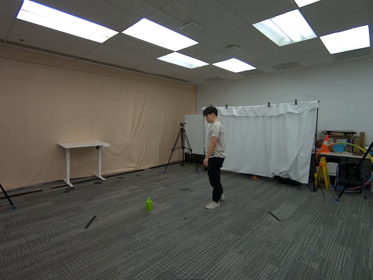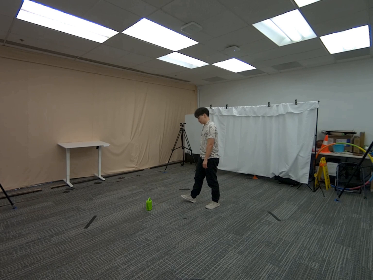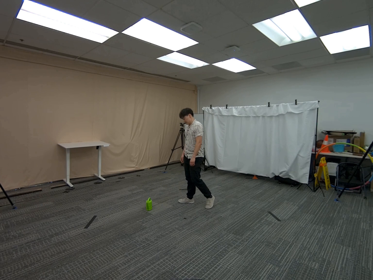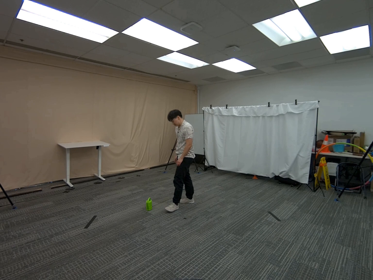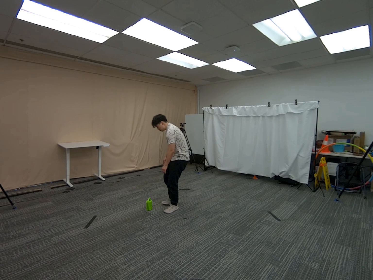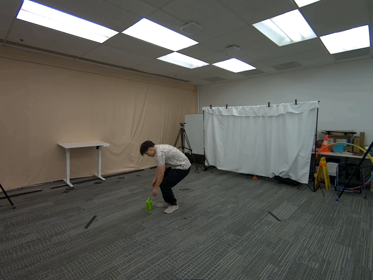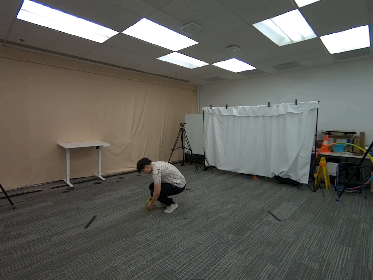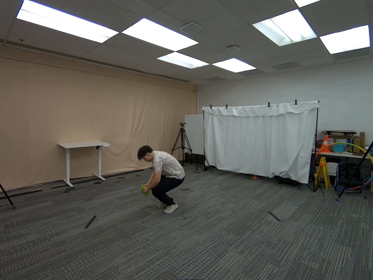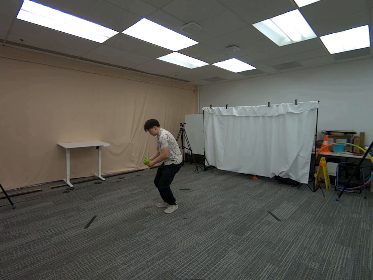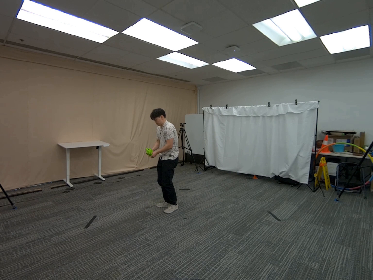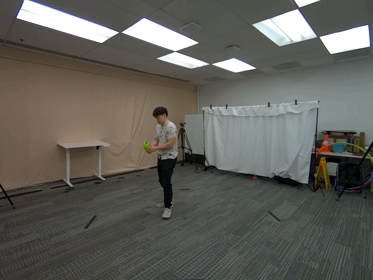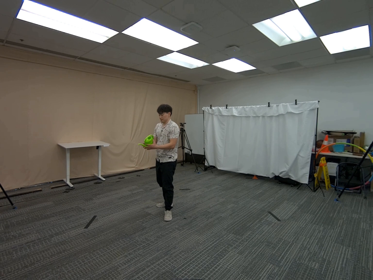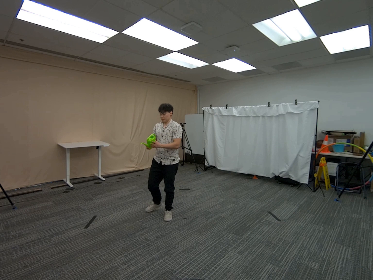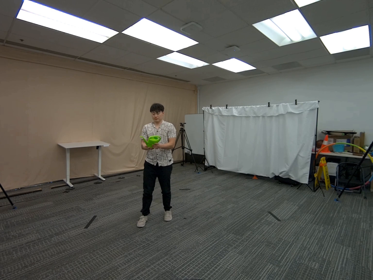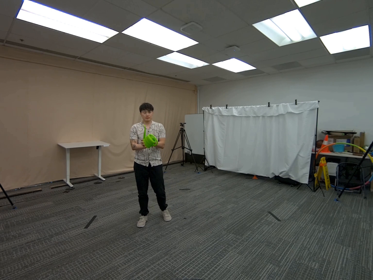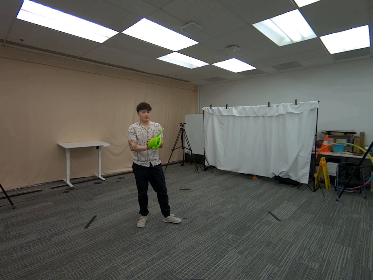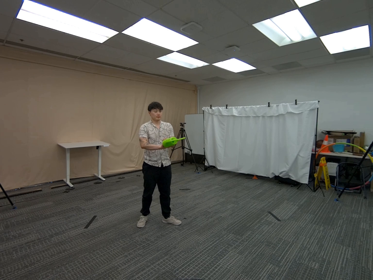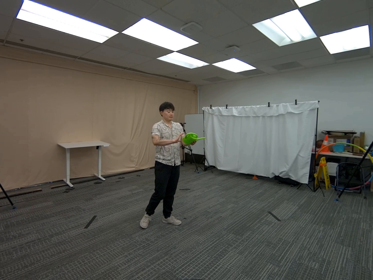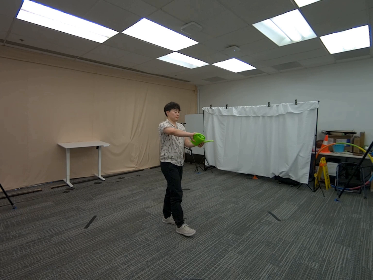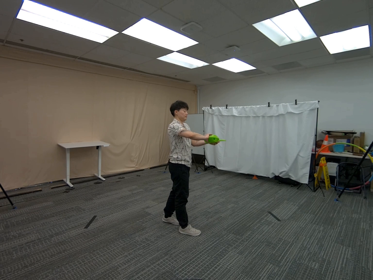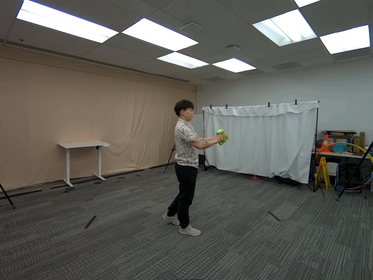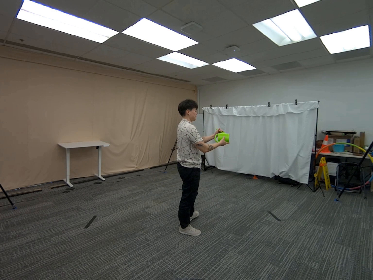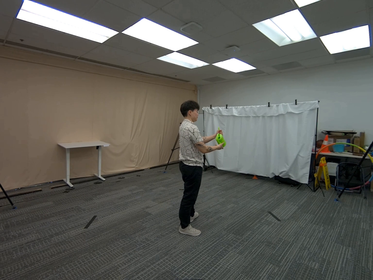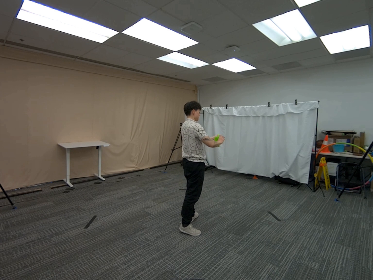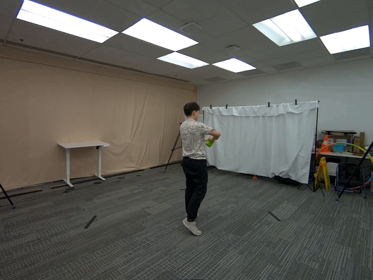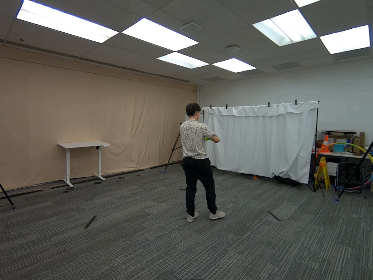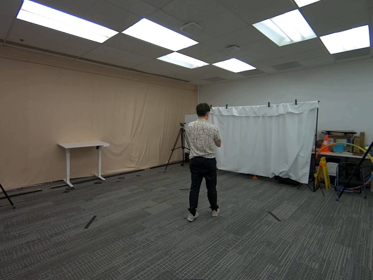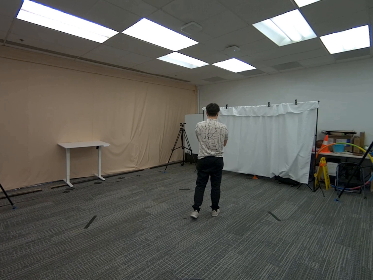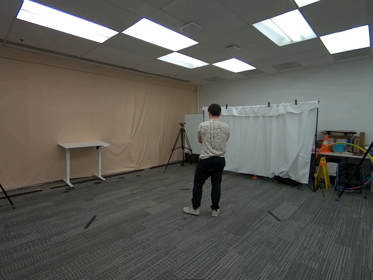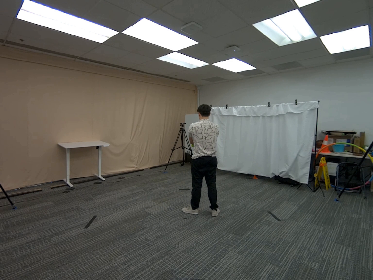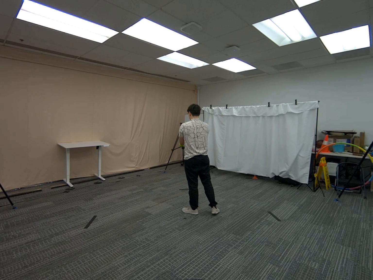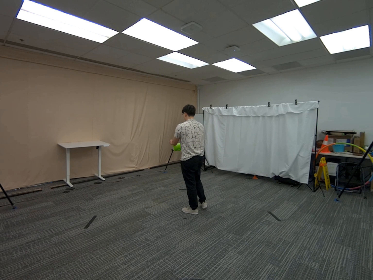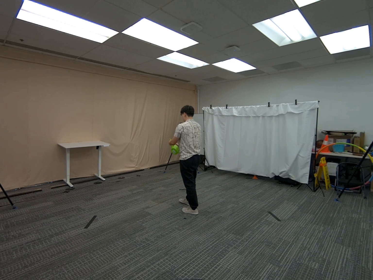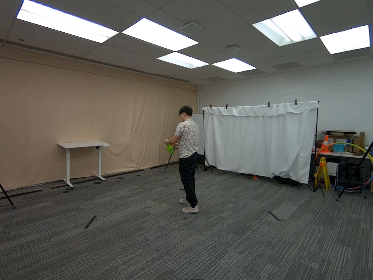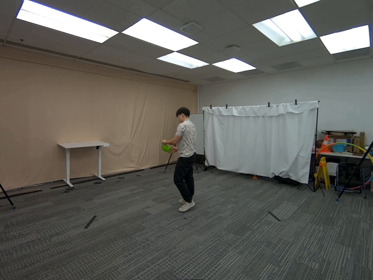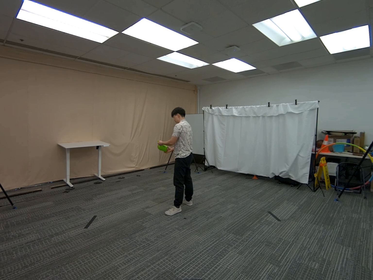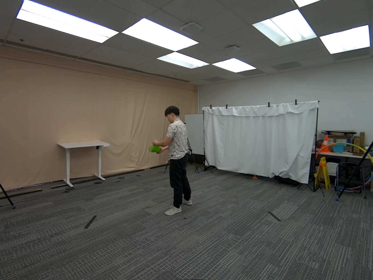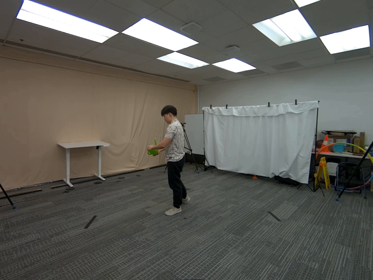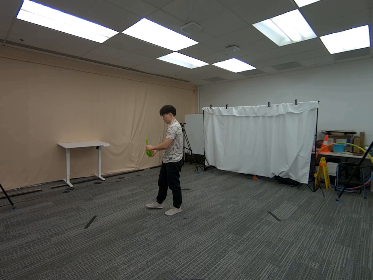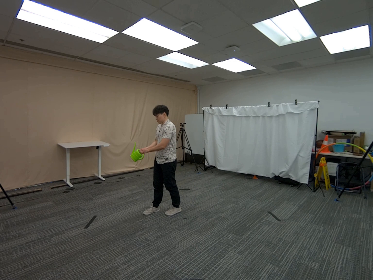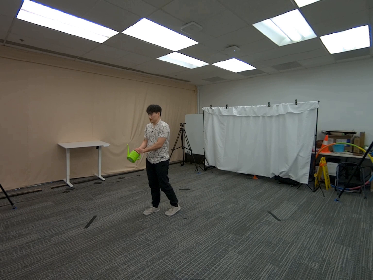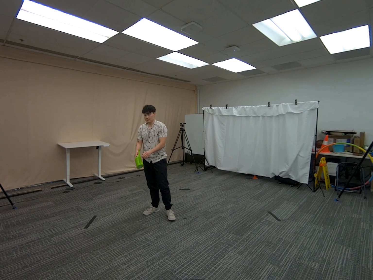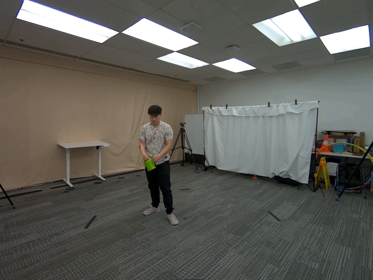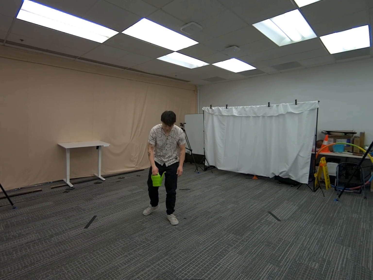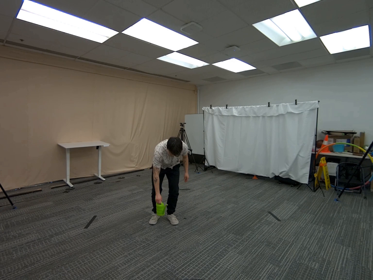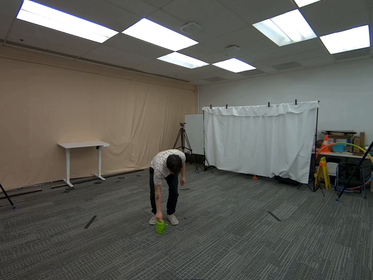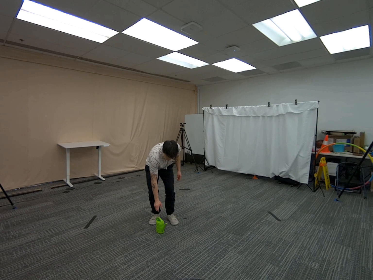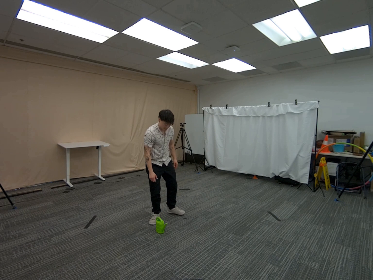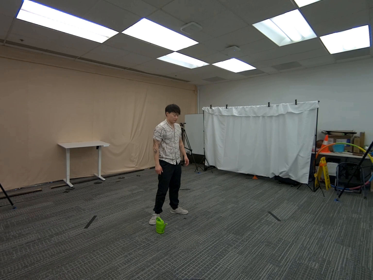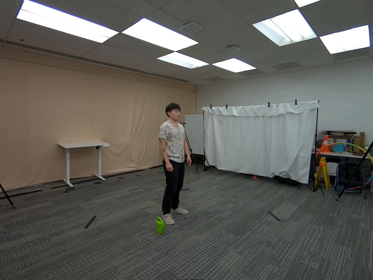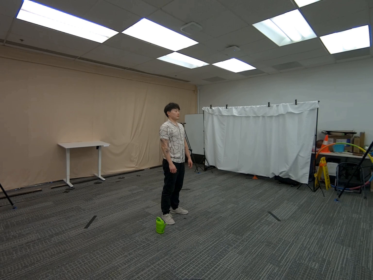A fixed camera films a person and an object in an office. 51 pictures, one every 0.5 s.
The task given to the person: Walk over to the watering can on the ground and pick up using both hands and rotate.
